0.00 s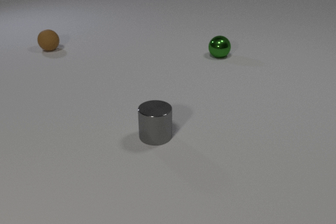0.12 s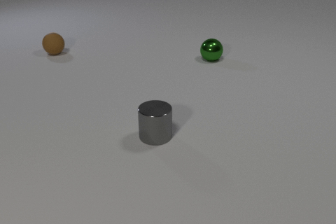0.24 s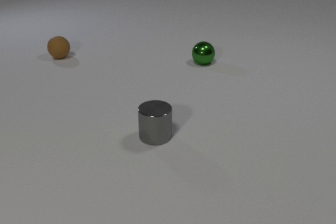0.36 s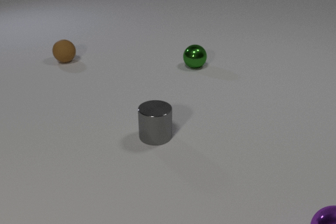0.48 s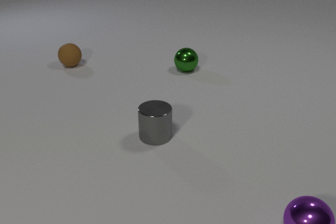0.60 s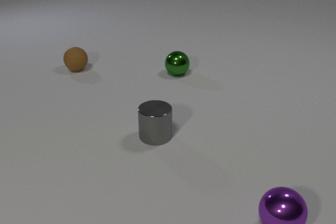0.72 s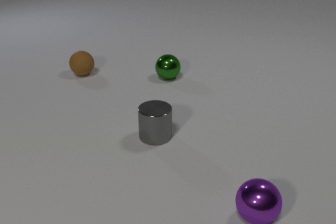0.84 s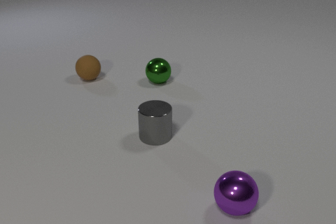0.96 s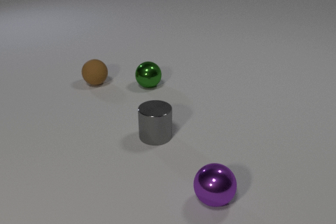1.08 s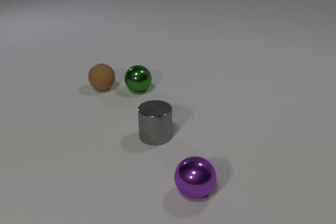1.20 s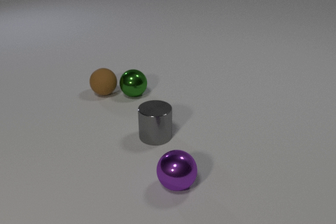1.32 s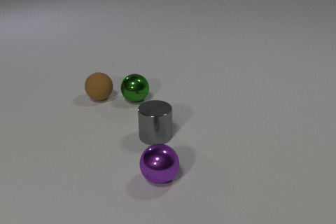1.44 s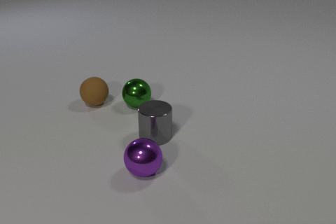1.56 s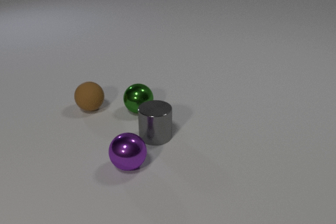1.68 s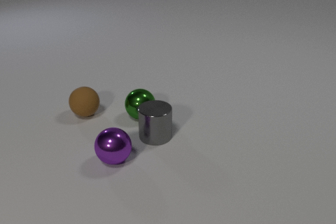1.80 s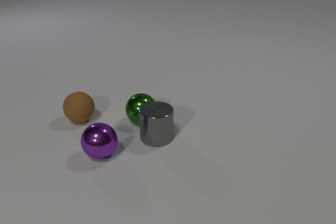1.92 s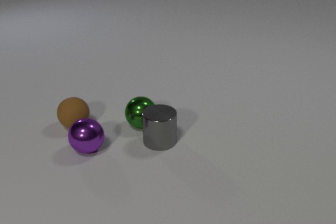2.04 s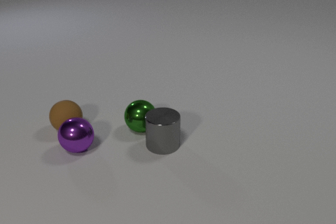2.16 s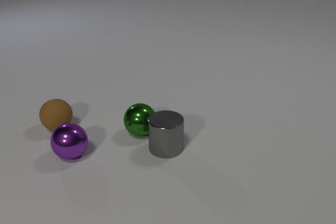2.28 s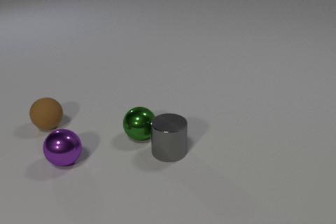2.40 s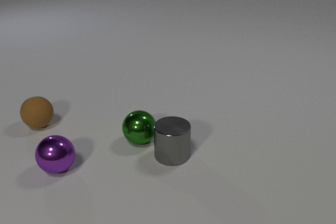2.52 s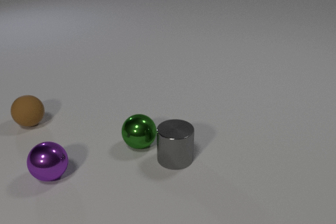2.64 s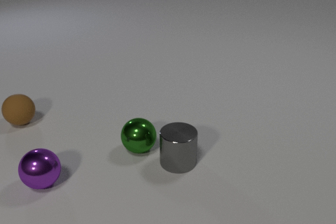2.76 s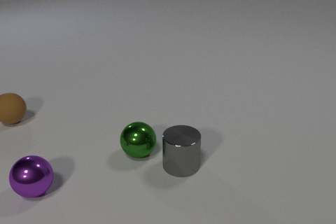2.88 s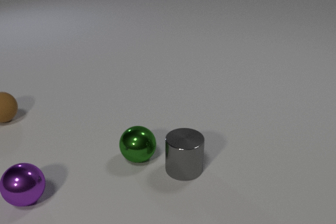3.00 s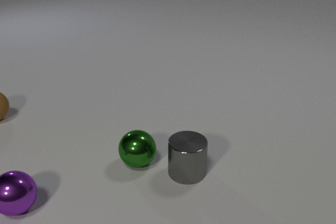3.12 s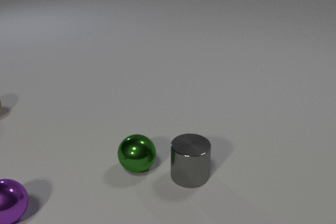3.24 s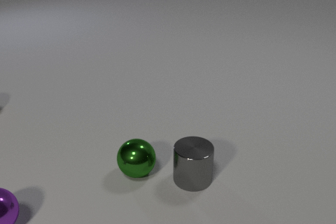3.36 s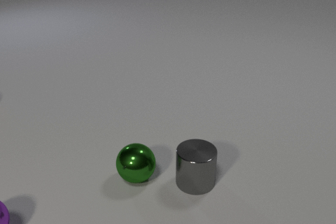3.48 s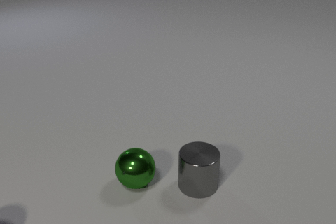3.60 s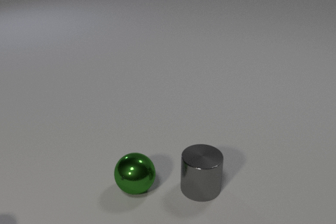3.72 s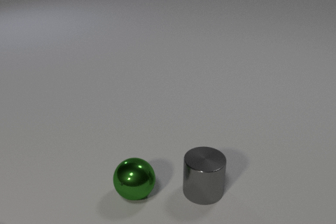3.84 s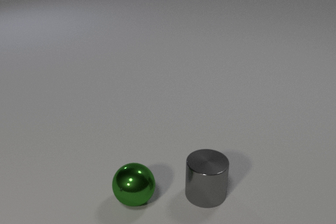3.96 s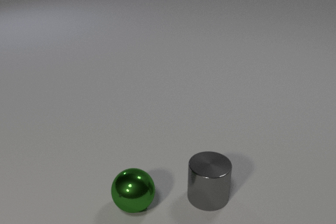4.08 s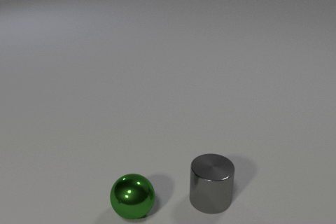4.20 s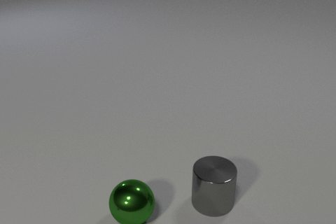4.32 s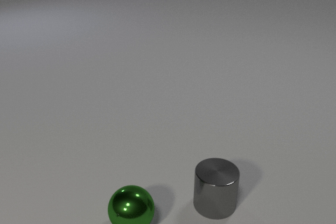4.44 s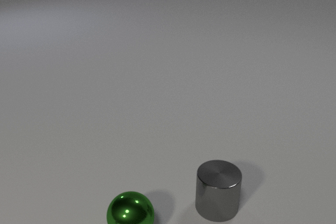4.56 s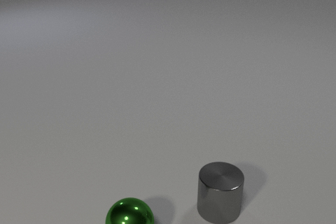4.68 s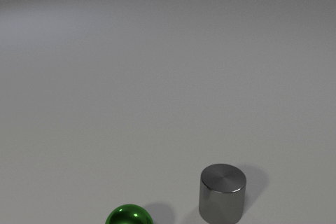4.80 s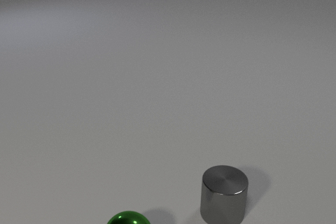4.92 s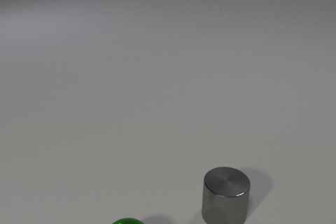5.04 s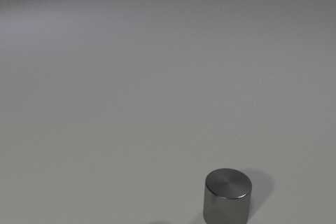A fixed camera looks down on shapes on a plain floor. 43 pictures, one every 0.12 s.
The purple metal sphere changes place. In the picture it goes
to the left.
The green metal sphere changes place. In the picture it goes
toward the camera.
0.00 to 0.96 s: The brown rubber sphere rolls toward the camera and to the right. The green metal sphere rolls toward the camera and to the left. The purple metal sphere comes in at the right edge, rolls to the left.
0.96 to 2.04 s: The brown rubber sphere rolls toward the camera. The green metal sphere rolls toward the camera. The purple metal sphere rolls to the left and away from the camera. The gray metal cylinder slides toward the camera and to the right. The brown rubber sphere and the green metal sphere collide. The green metal sphere and the gray metal cylinder collide. The brown rubber sphere and the purple metal sphere collide.
2.04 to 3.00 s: The brown rubber sphere rolls to the left and away from the camera. The green metal sphere rolls toward the camera. The purple metal sphere rolls toward the camera and to the left. The gray metal cylinder slides toward the camera and to the right.
3.00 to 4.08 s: The brown rubber sphere rolls to the left, leaves at the left edge. The green metal sphere rolls toward the camera. The purple metal sphere rolls to the left and toward the camera, leaves at the left edge. The gray metal cylinder slides toward the camera and to the right.
4.08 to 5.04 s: The green metal sphere rolls toward the camera, leaves at the bottom edge. The gray metal cylinder slides toward the camera and to the right.
What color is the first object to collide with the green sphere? brown.
How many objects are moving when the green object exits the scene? 1.
Are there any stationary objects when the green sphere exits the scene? no.
